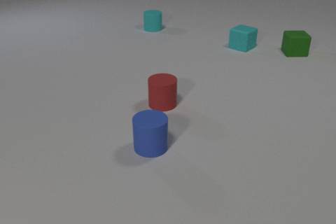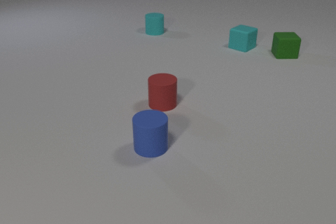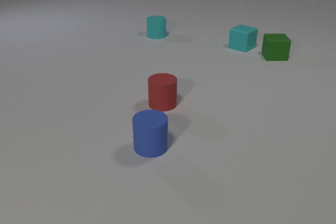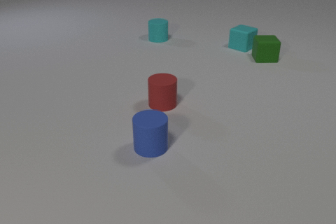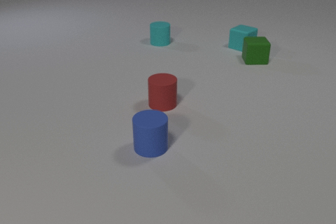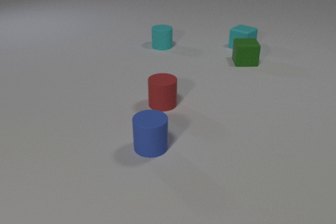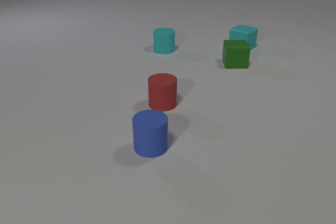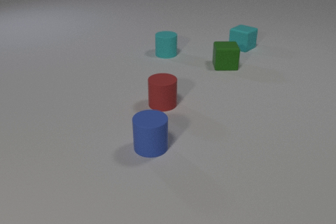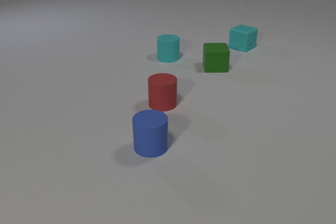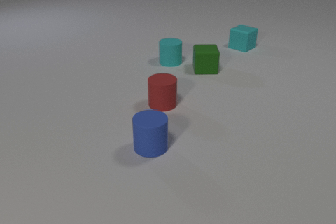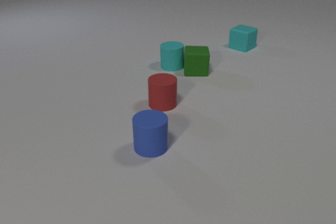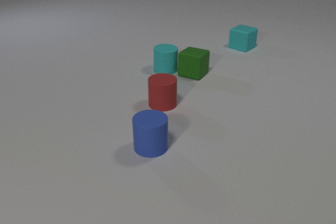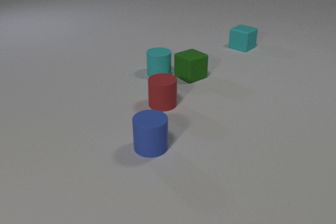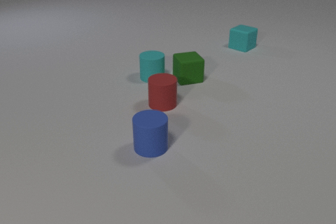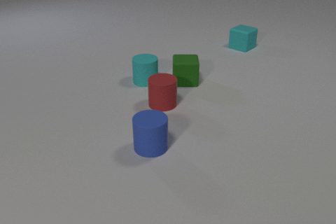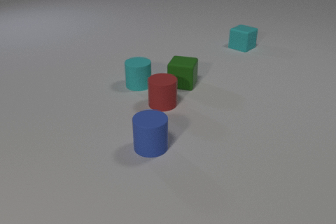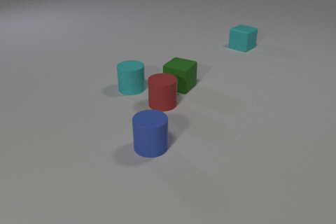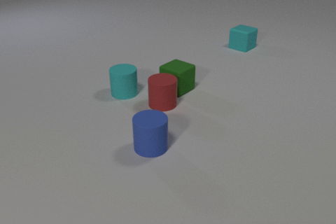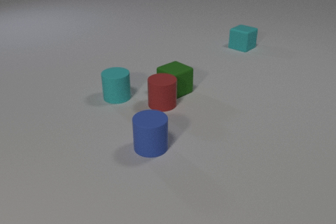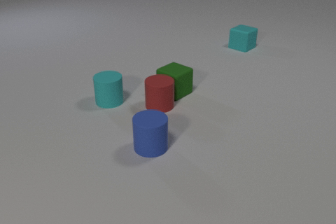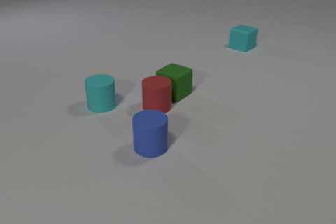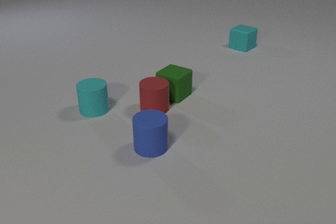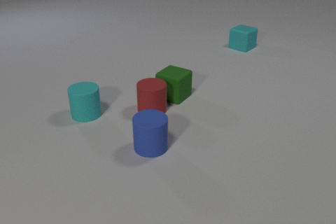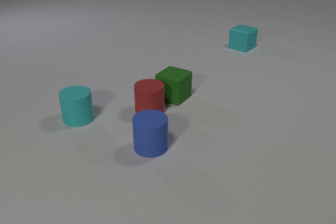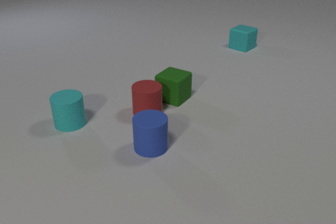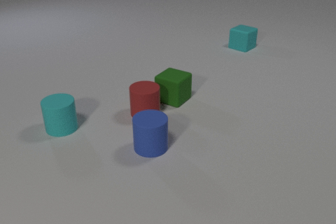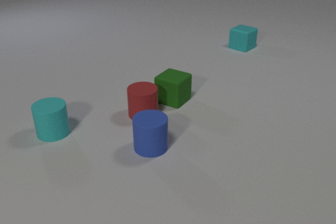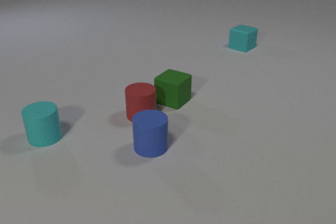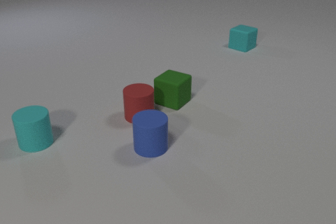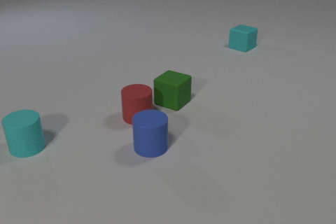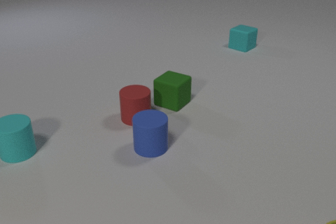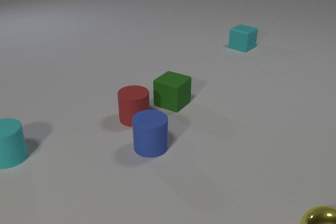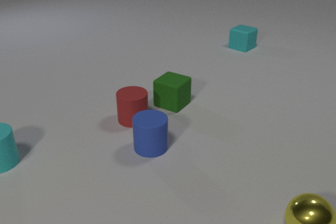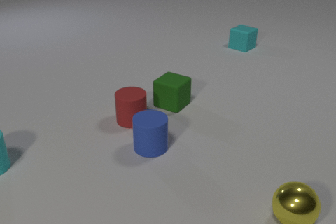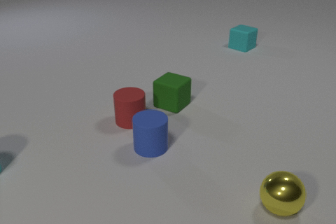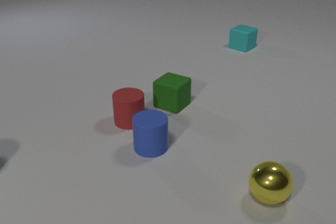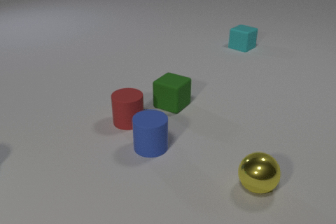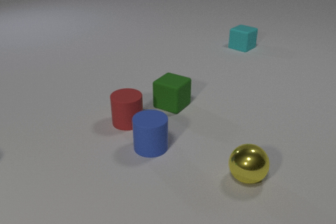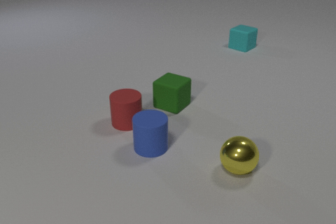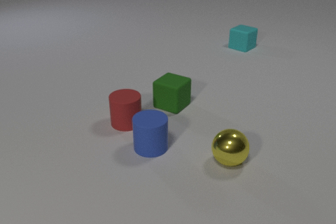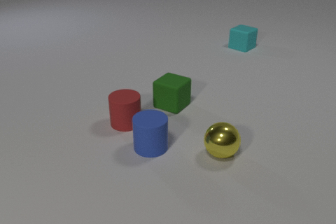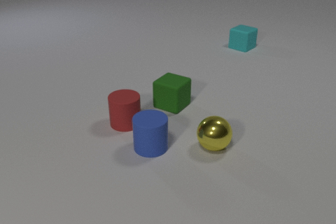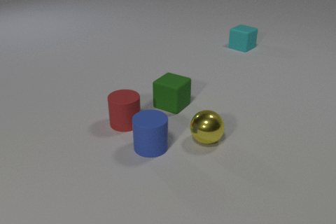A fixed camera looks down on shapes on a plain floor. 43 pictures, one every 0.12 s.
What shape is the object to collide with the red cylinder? cube.
How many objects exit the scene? 1.
Are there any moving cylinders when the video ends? yes.
0.00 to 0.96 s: The green rubber cube slides to the left and toward the camera. The cyan rubber cylinder slides toward the camera.
0.96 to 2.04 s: The green rubber cube slides toward the camera and to the left, spins so that its near face slides to the left, clockwise seen from above. The cyan rubber cylinder slides toward the camera and to the left. The green rubber cube and the cyan rubber cylinder collide.
2.04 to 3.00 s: The green rubber cube slides toward the camera. The cyan rubber cylinder slides to the left and toward the camera. The red rubber cylinder slides toward the camera and to the left. The green rubber cube and the red rubber cylinder collide.
3.00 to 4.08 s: The green rubber cube slides toward the camera. The cyan rubber cylinder slides to the left and toward the camera. The red rubber cylinder slides to the left and toward the camera. The yellow metal sphere comes in at the bottom edge, rolls to the left and away from the camera.
4.08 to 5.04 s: The yellow metal sphere rolls away from the camera and to the left.
